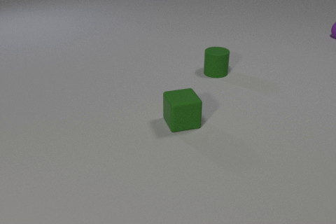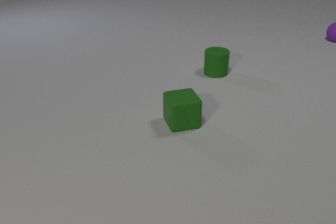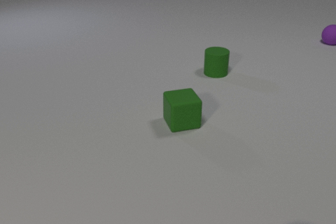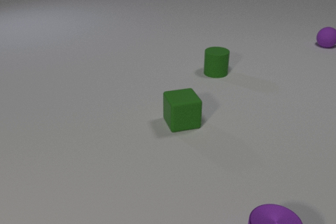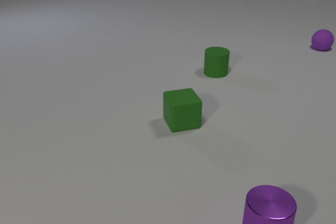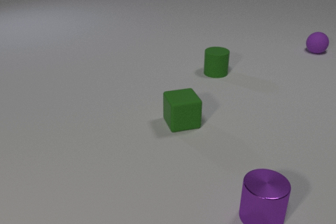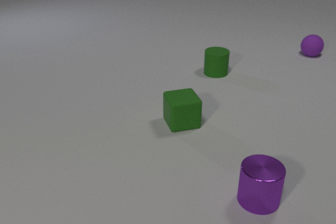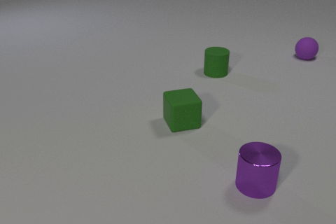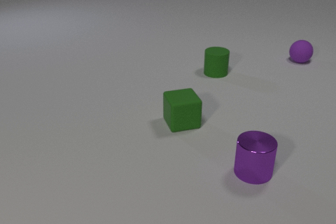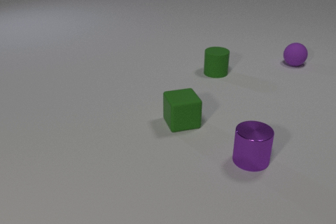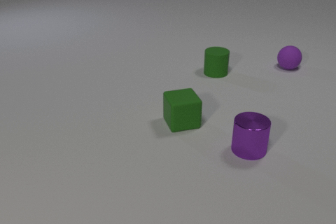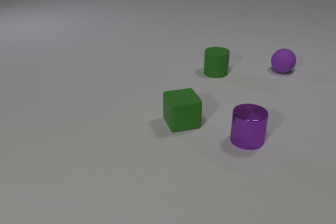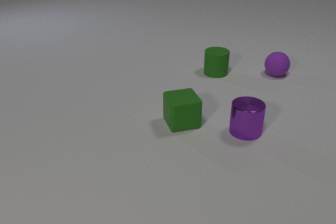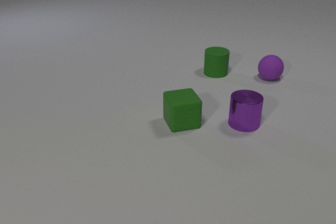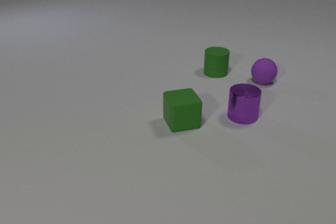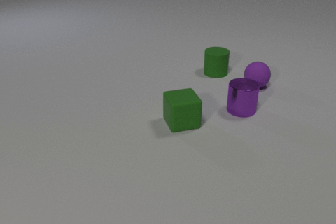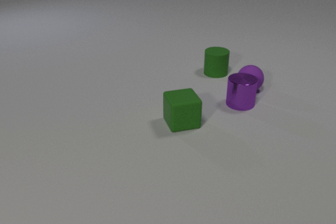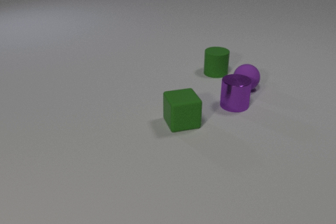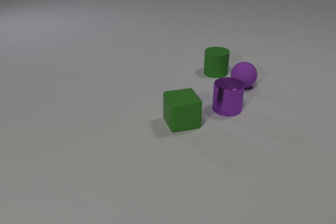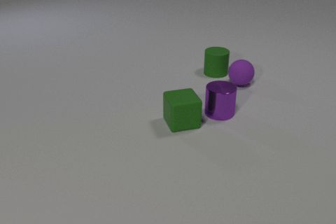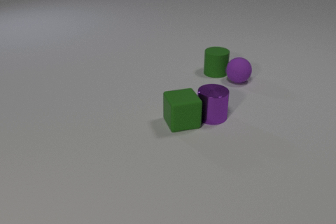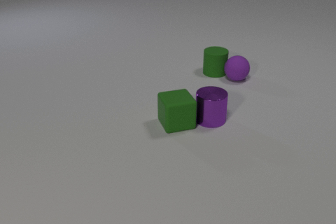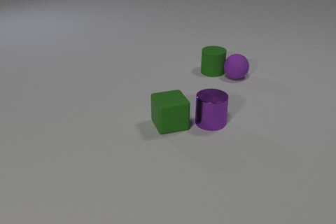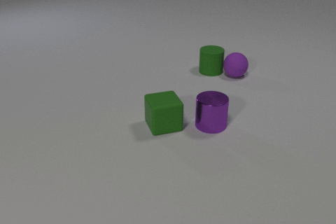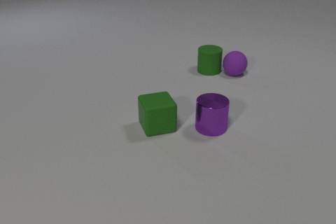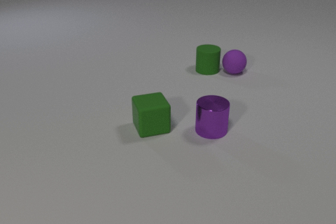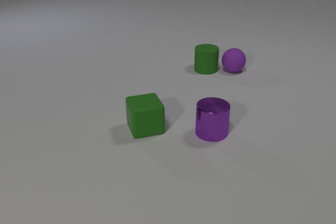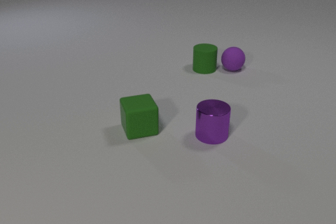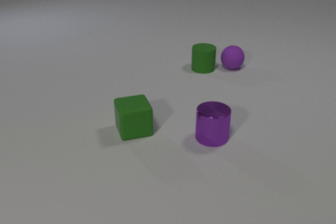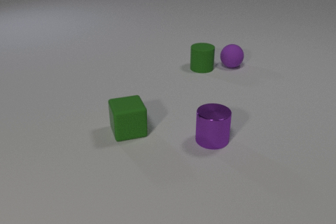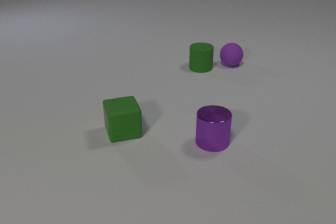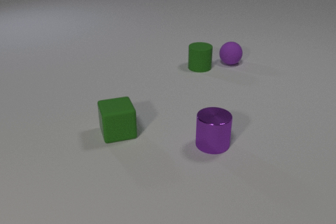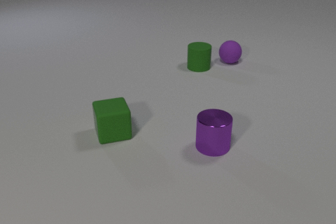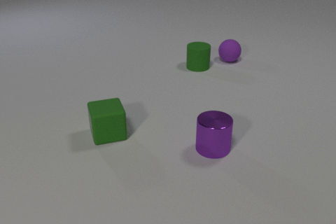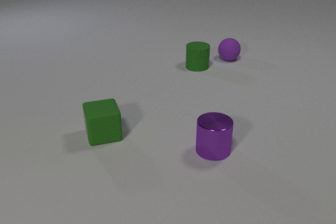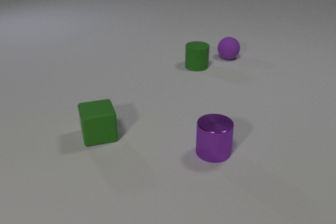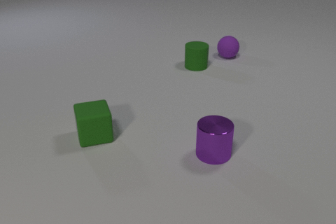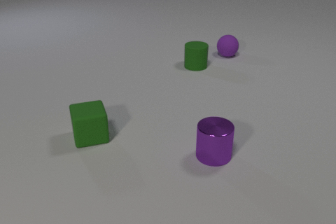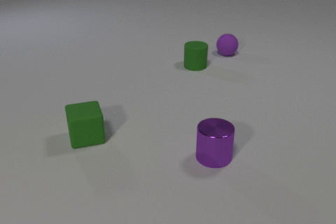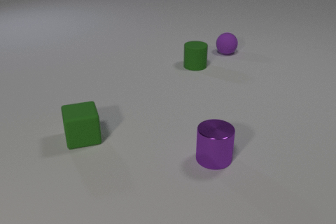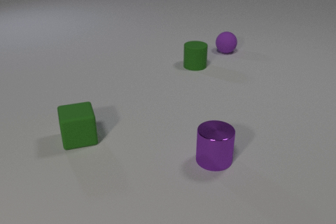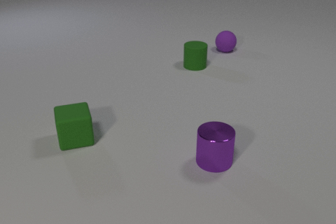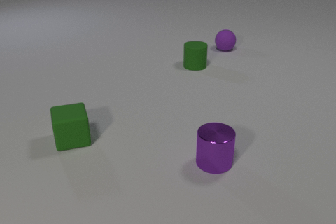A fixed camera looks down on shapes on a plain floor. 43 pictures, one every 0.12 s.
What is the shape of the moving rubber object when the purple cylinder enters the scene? sphere.
What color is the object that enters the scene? purple.
How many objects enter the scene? 1.
0.00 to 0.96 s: The purple metal cylinder comes in at the bottom edge, slides away from the camera. The purple rubber sphere rolls toward the camera and to the left.
0.96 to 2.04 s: The purple metal cylinder slides away from the camera. The purple rubber sphere rolls toward the camera and to the left. The purple metal cylinder and the purple rubber sphere collide.
2.04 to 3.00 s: The purple metal cylinder slides toward the camera and to the left. The purple rubber sphere rolls away from the camera. The green rubber cube slides to the left. The green rubber cylinder slides to the left and away from the camera. The purple metal cylinder and the green rubber cube collide. The purple rubber sphere and the green rubber cylinder collide.
3.00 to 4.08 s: The purple metal cylinder slides toward the camera. The purple rubber sphere rolls away from the camera. The green rubber cube slides to the left. The green rubber cylinder slides to the left and away from the camera.
4.08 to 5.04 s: The purple metal cylinder slides toward the camera. The purple rubber sphere rolls away from the camera. The green rubber cube slides to the left.
